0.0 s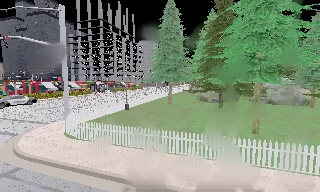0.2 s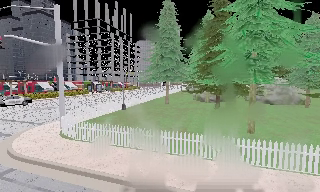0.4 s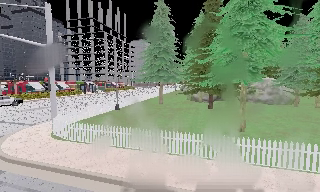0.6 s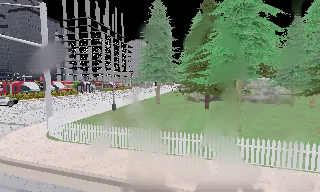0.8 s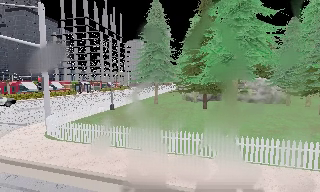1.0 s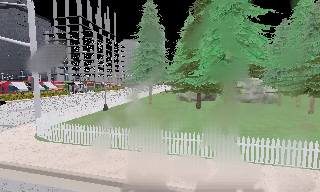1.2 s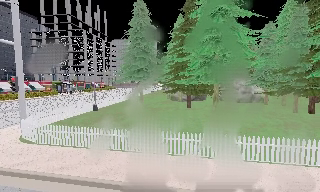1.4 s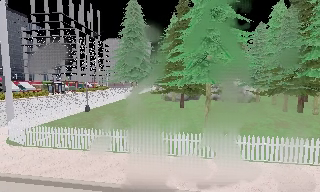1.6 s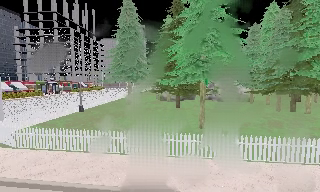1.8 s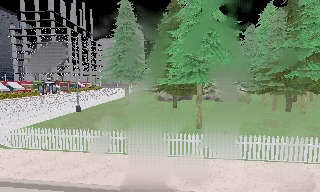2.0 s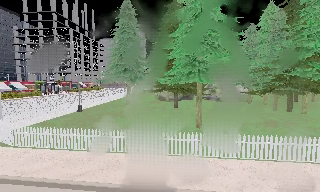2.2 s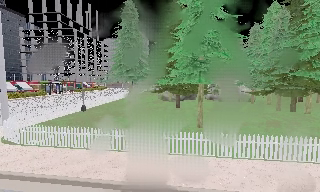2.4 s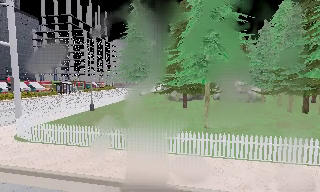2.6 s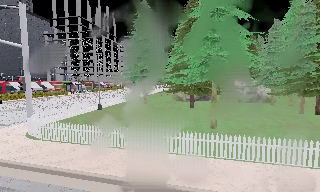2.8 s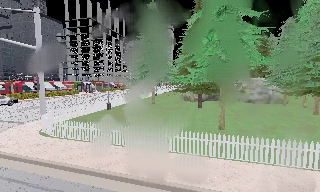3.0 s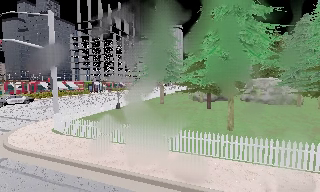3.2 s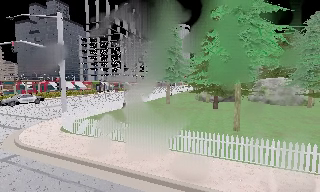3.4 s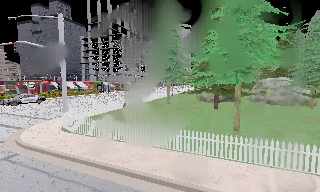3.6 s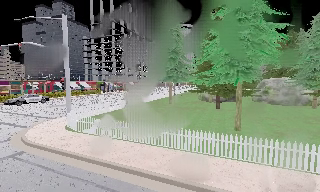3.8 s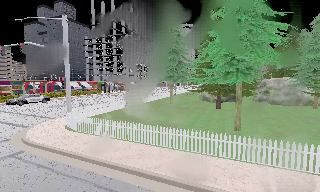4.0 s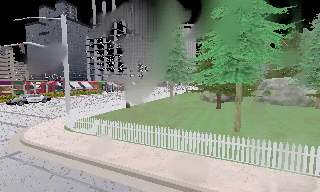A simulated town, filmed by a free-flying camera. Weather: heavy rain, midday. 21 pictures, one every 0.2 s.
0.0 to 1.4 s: The camera swings to its right by about 10 degrees, and the scene slides to the left. It travels to its right, about 0.5 m, so close, fixed things drift to the left.
1.4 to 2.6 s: The camera travels to its right, about 0.5 m.
2.6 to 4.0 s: The scene slides to the right, as the camera pans about 10 degrees to its left. It travels to its right, about 0.5 m.
The film runs backward here.
